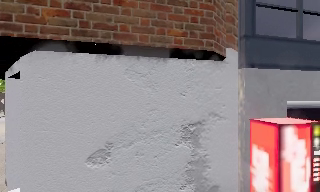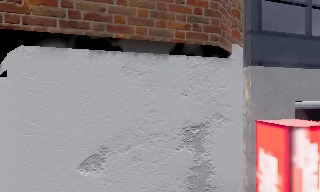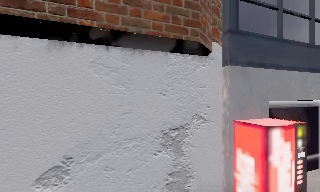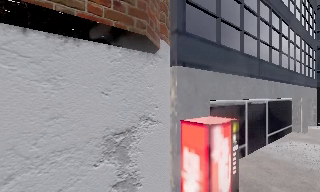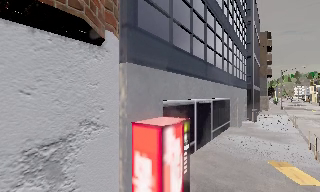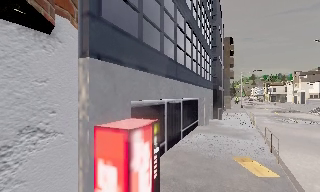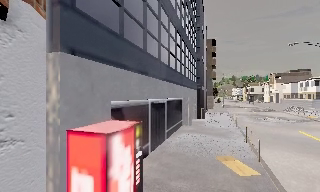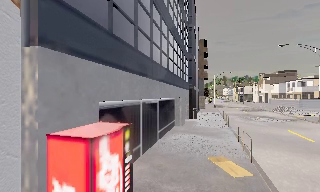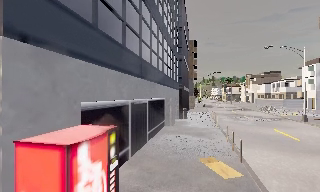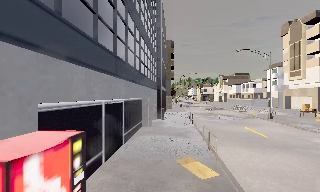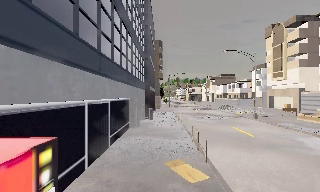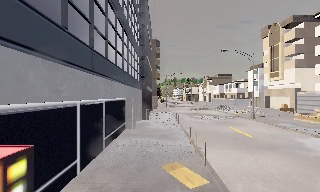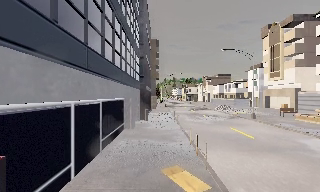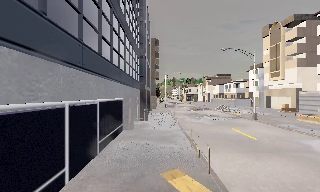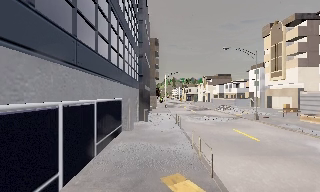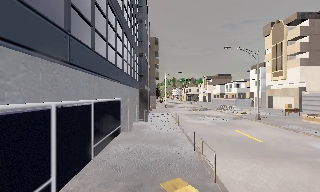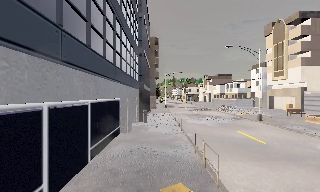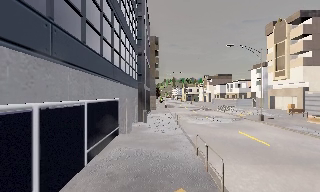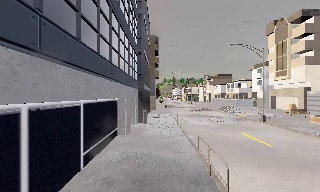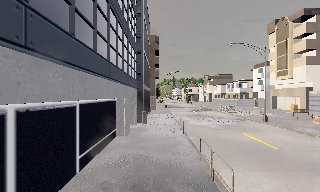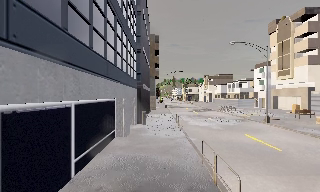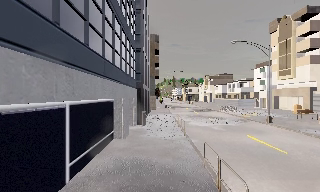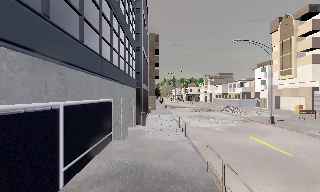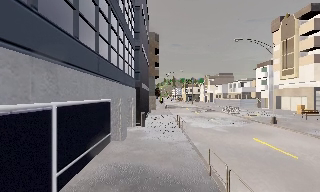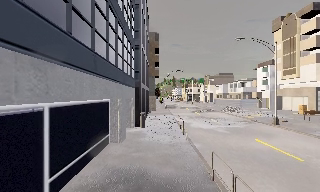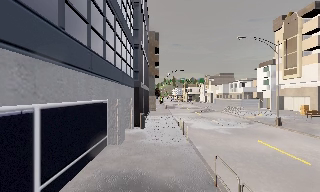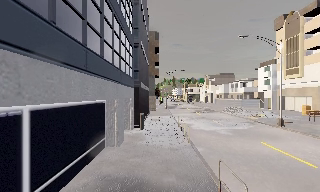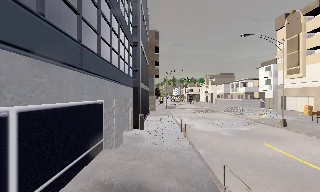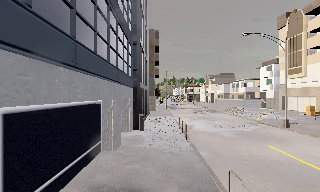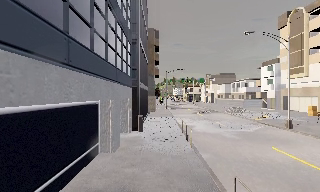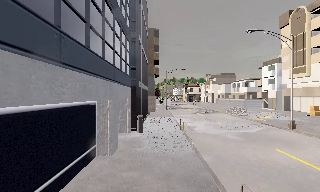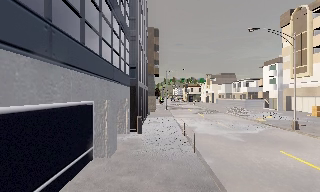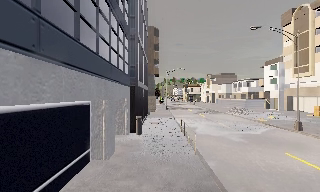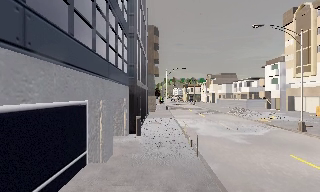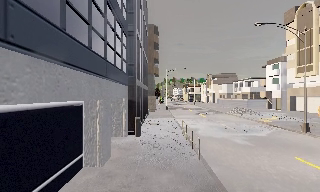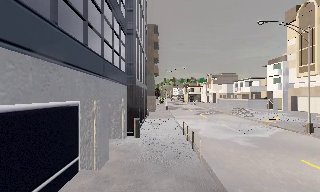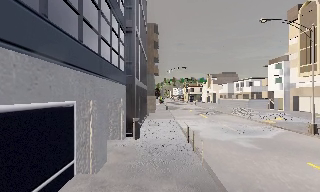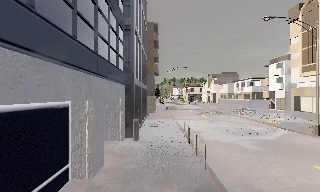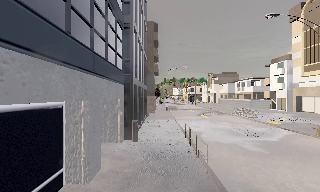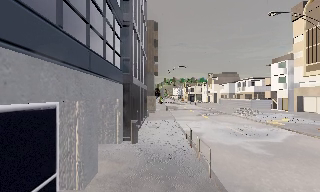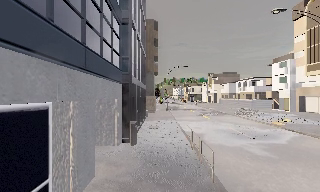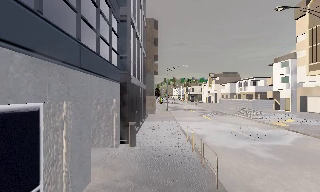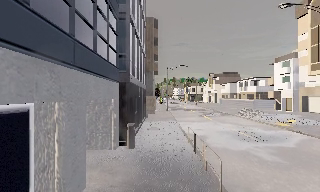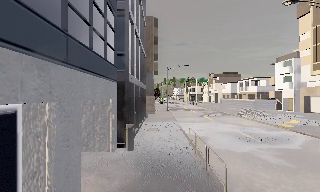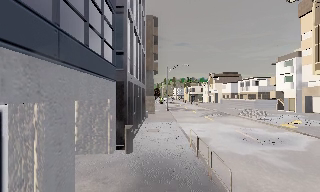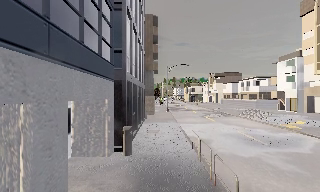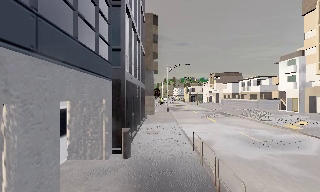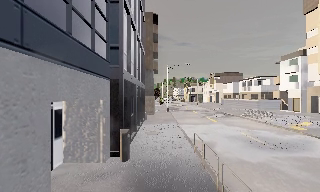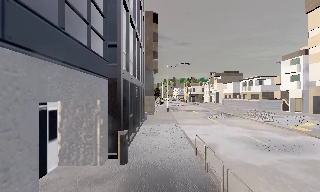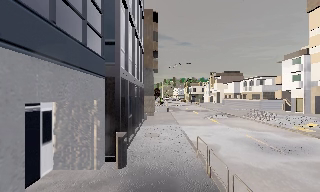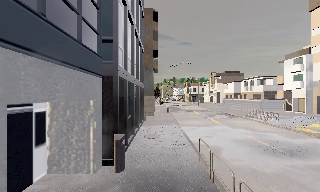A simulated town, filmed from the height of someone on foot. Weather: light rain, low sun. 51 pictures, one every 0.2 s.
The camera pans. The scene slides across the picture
to the left.
The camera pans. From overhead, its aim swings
clockwise.
0.0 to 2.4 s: The camera swings to its right by about 75 degrees, and the scene slides to the left. It travels forward, about 3 m.
2.4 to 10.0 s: The camera travels forward, about 11 m, so what stands in front looms larger.
The film runs forward here.
